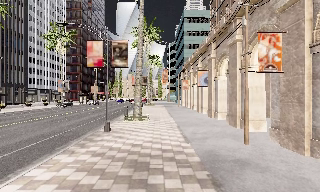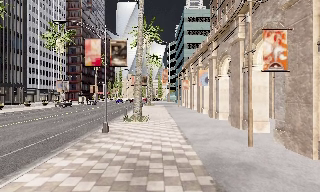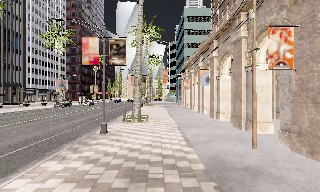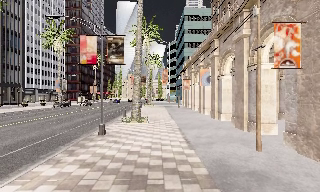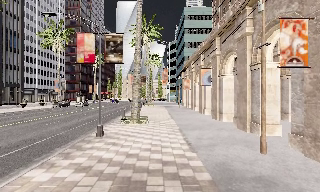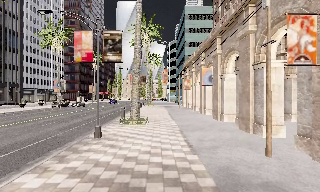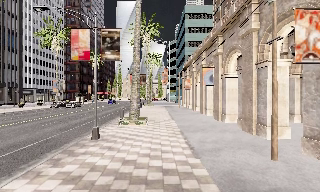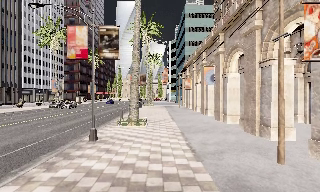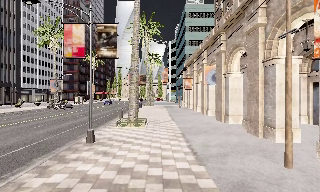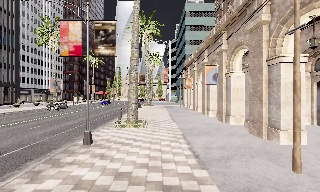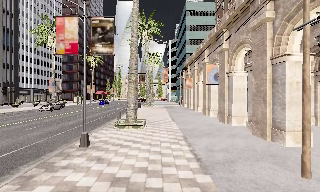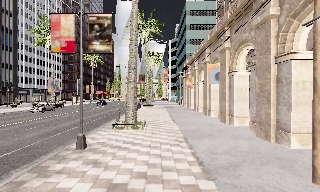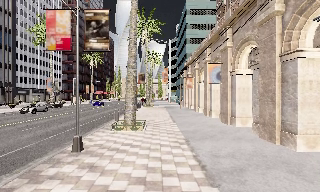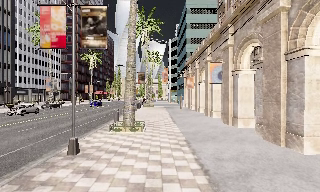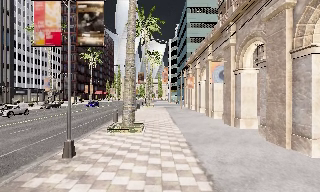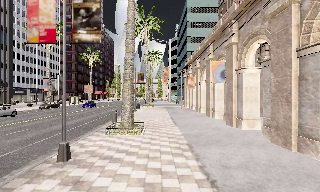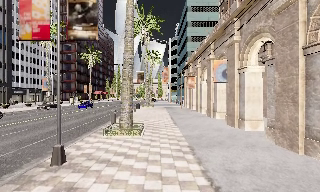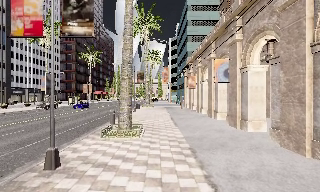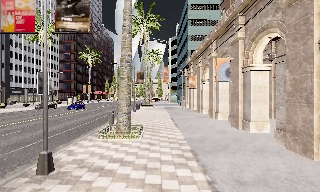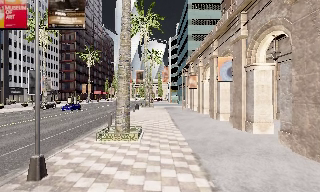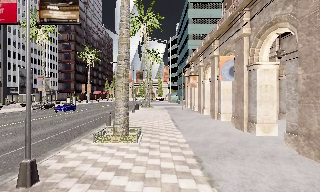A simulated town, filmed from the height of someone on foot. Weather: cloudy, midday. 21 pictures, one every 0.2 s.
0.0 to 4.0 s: The camera travels forward, about 7 m, so what stands in front looms larger.
The film runs forward here.
